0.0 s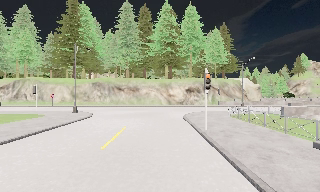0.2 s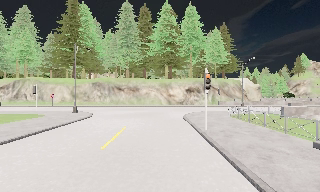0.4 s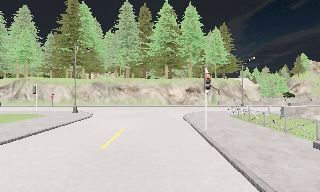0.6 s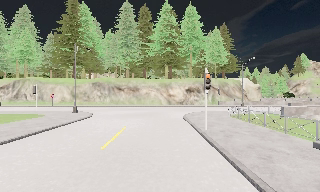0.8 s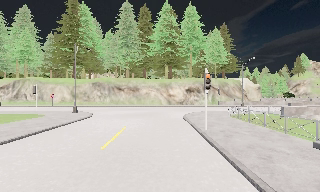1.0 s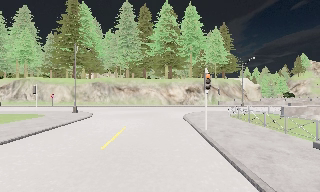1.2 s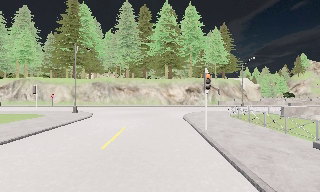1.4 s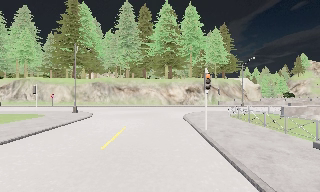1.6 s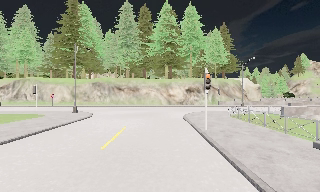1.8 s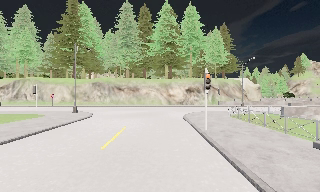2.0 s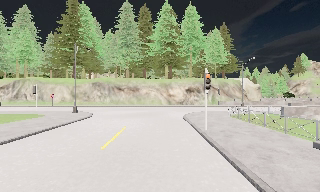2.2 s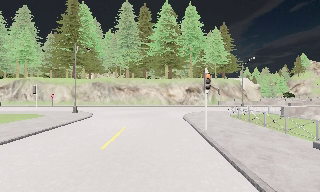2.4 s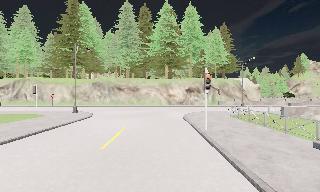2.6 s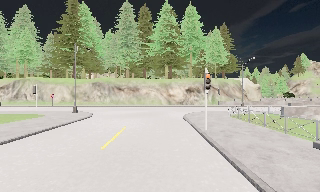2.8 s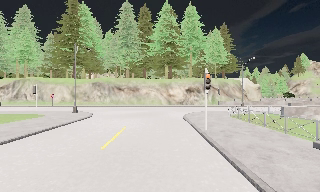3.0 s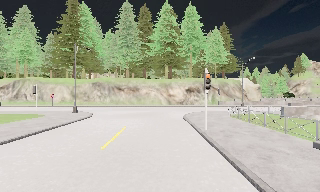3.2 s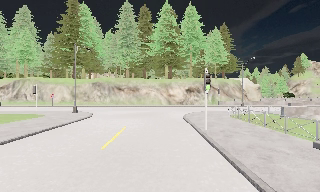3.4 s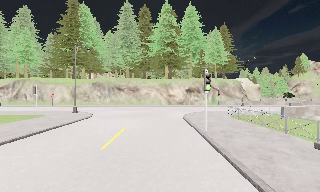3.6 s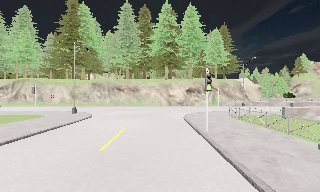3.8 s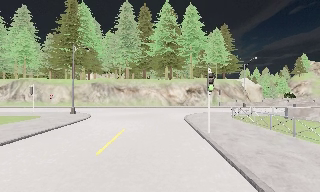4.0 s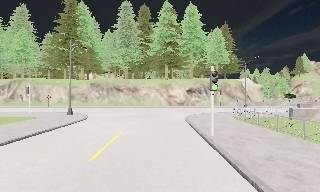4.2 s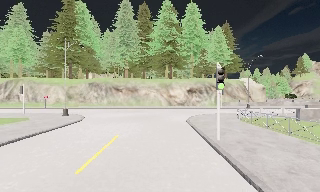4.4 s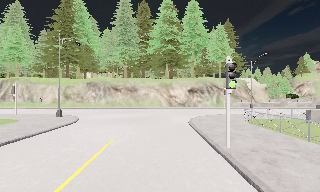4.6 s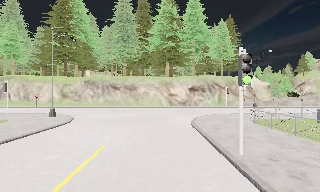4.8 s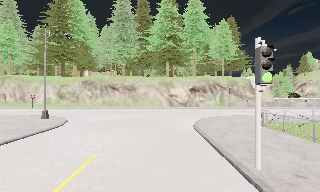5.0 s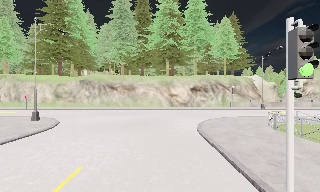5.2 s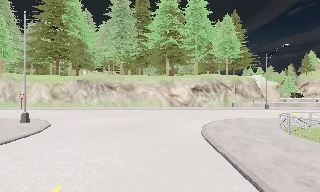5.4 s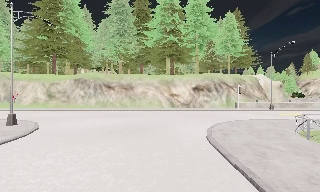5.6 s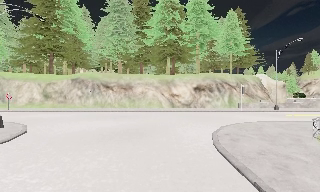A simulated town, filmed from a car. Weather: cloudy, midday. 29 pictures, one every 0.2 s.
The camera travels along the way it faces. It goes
forward.
0.0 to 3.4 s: The camera keeps its place and its aim.
3.4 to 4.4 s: The camera travels forward, about 2.5 m, so what stands in front looms larger. It gains speed.
4.4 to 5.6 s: The camera travels forward, about 5 m, so what stands in front looms larger.
The film runs forward here.
